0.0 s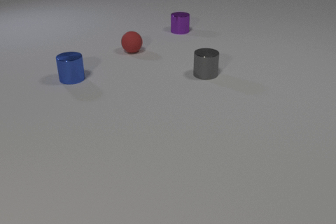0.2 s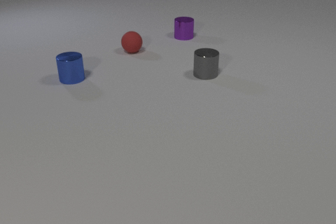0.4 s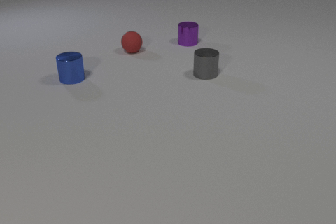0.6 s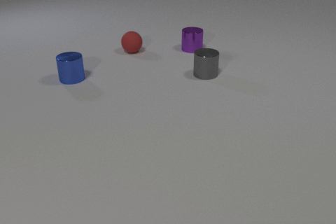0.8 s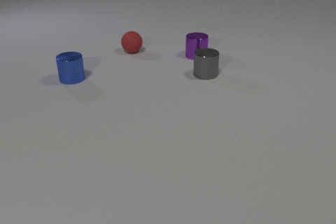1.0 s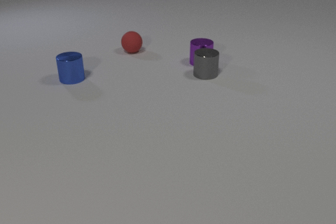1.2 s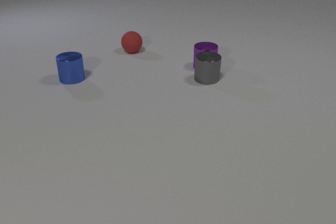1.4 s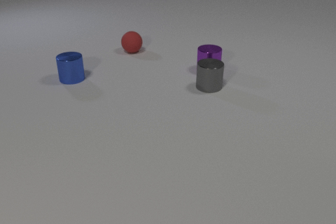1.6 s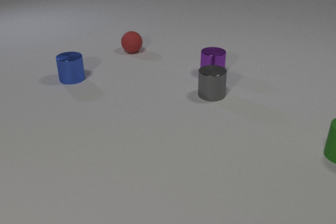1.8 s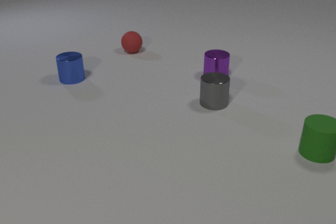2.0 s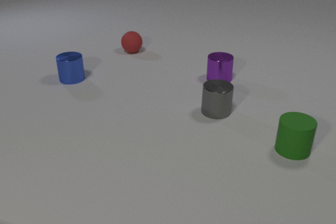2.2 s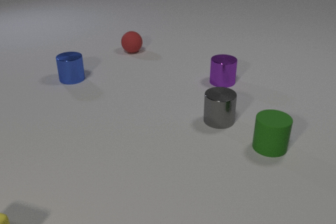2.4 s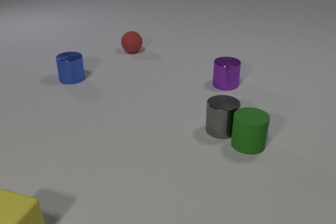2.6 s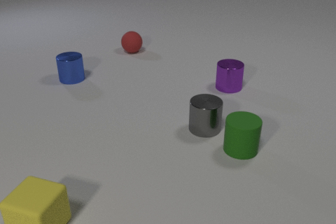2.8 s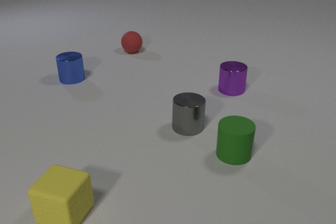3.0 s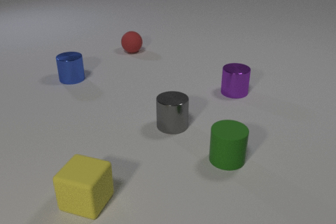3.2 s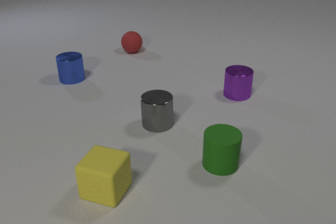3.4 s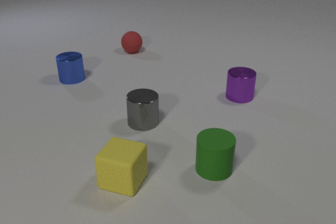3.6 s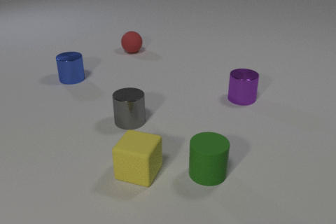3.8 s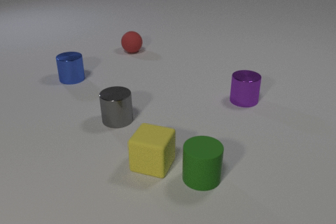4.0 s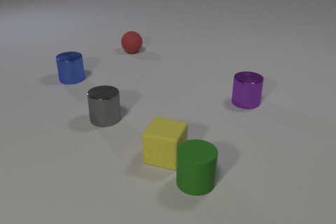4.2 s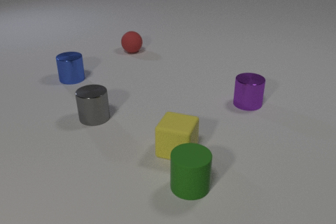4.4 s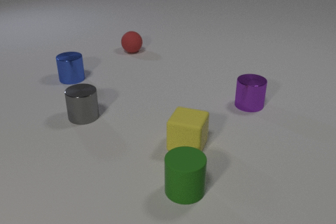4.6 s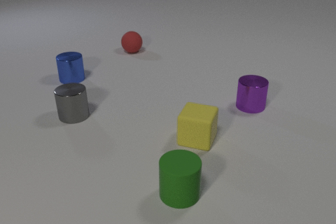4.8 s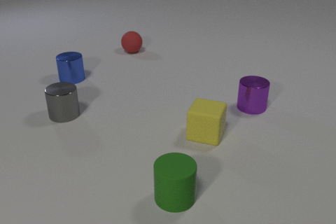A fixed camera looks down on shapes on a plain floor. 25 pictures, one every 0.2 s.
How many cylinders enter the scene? 1.
How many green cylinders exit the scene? 0.
What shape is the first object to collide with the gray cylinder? cylinder.
0.0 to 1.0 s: The purple metal cylinder slides toward the camera.
1.0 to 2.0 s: The purple metal cylinder slides toward the camera and to the right. The gray metal cylinder slides toward the camera. The green rubber cylinder comes in at the right edge, slides to the left. The purple metal cylinder and the gray metal cylinder collide.
2.0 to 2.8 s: The purple metal cylinder slides toward the camera and to the right. The gray metal cylinder slides toward the camera and to the left. The green rubber cylinder slides to the left and toward the camera. The yellow rubber cube comes in at the bottom edge, slides to the right. The gray metal cylinder and the green rubber cylinder collide.
2.8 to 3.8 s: The purple metal cylinder slides toward the camera and to the right. The gray metal cylinder slides to the left. The green rubber cylinder slides toward the camera and to the left. The yellow rubber cube slides to the right and away from the camera.
3.8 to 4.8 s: The purple metal cylinder slides toward the camera and to the right. The gray metal cylinder slides to the left and away from the camera. The green rubber cylinder slides toward the camera and to the left. The yellow rubber cube slides away from the camera and to the right.
